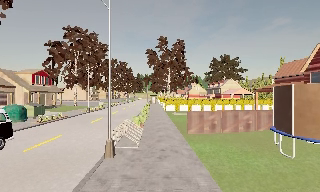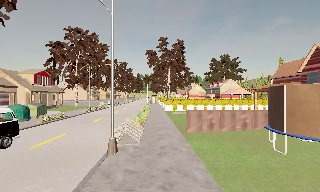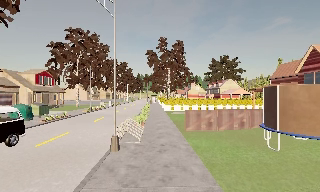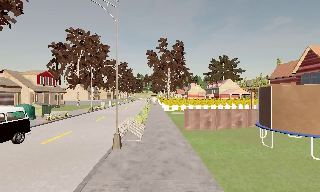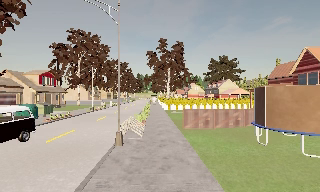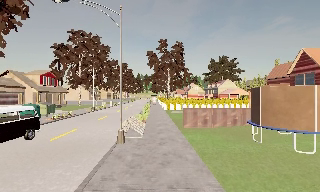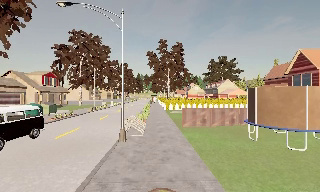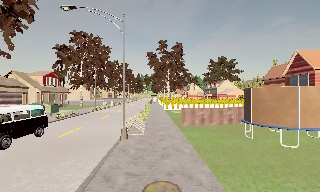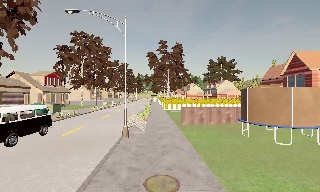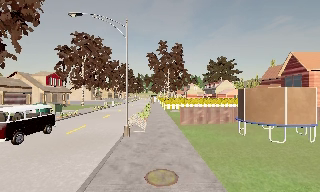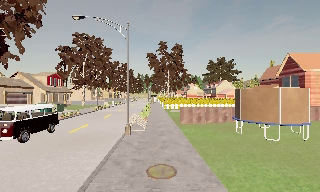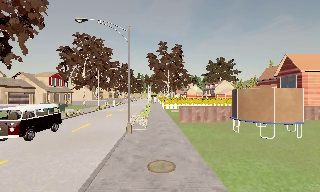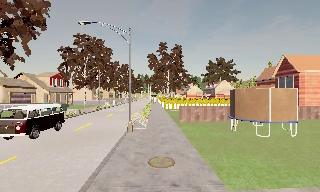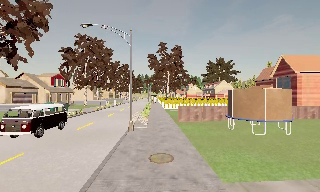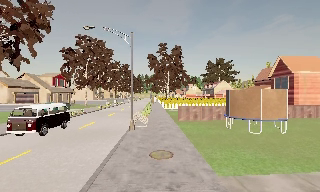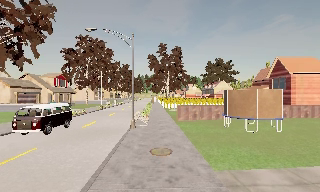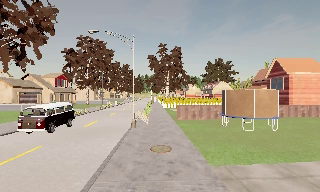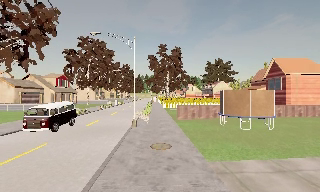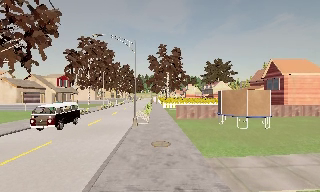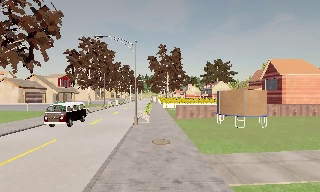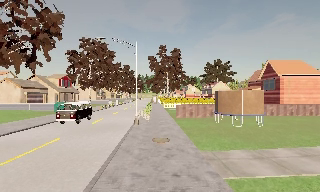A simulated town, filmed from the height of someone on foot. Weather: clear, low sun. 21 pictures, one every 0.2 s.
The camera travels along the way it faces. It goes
backward.
0.0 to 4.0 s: The camera travels backward, about 8 m, so what stands in front gets smaller.
The film runs backward here.
